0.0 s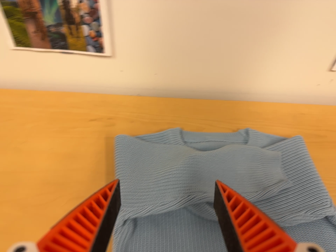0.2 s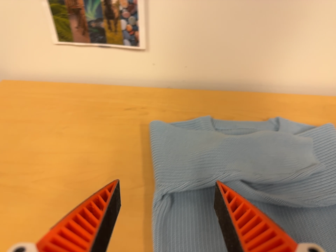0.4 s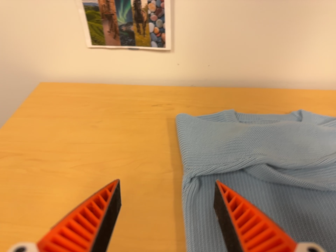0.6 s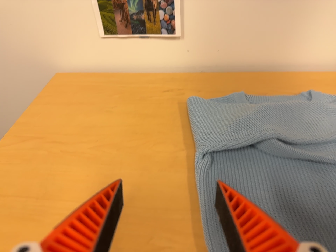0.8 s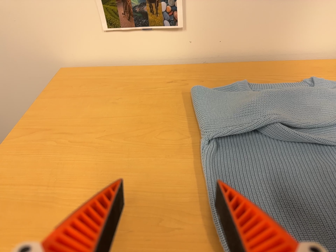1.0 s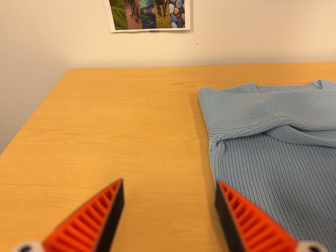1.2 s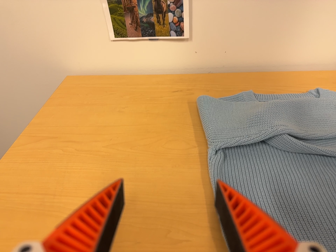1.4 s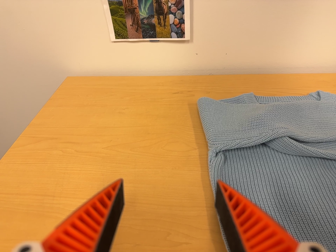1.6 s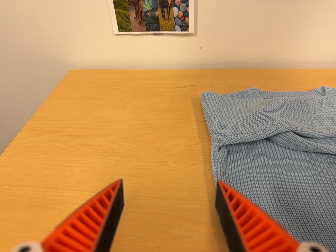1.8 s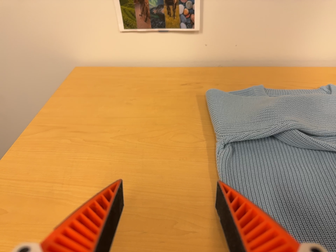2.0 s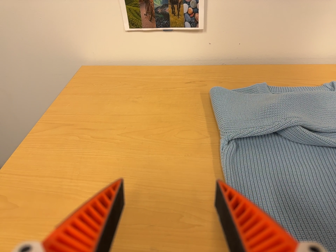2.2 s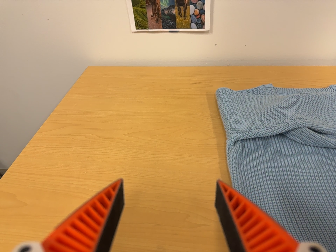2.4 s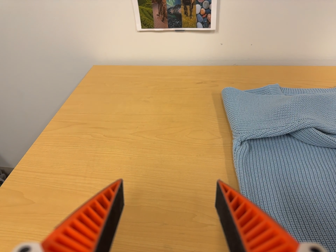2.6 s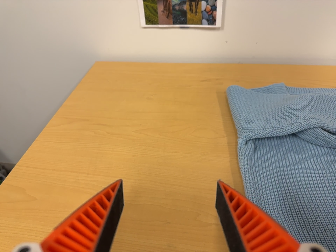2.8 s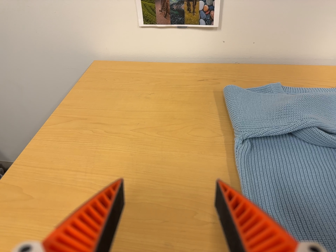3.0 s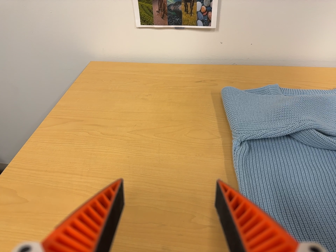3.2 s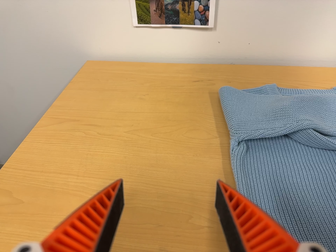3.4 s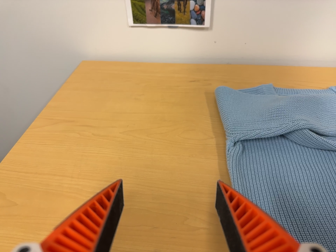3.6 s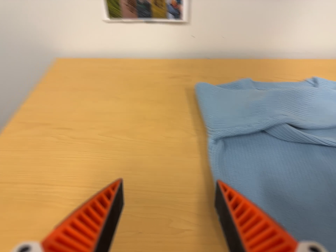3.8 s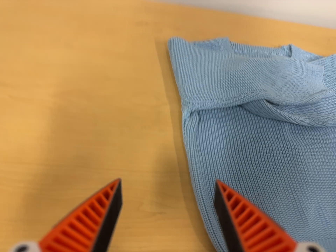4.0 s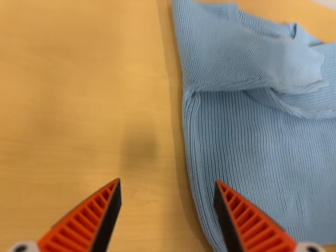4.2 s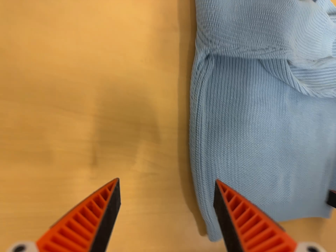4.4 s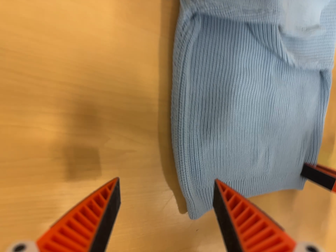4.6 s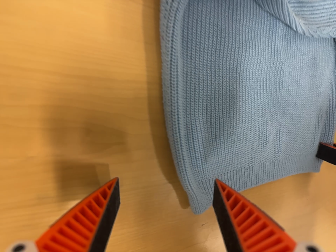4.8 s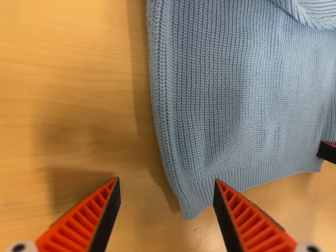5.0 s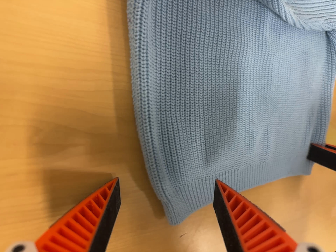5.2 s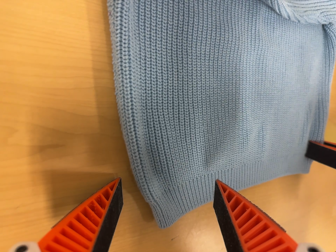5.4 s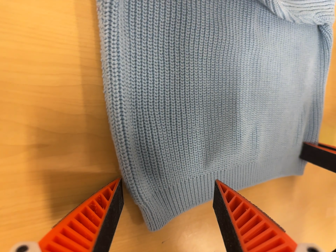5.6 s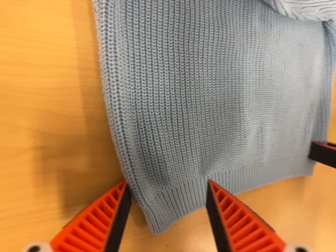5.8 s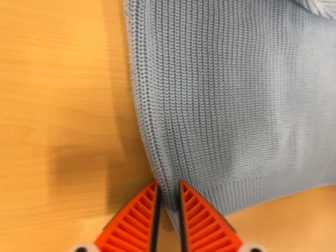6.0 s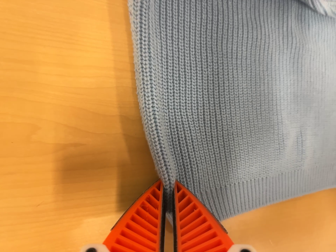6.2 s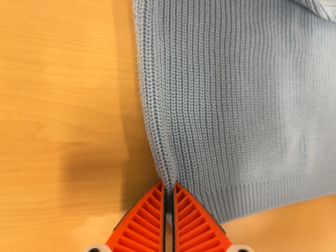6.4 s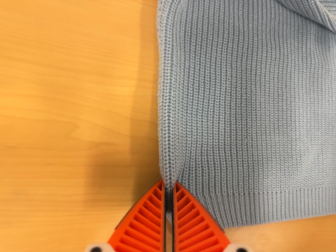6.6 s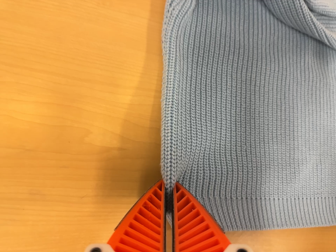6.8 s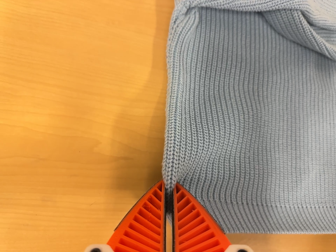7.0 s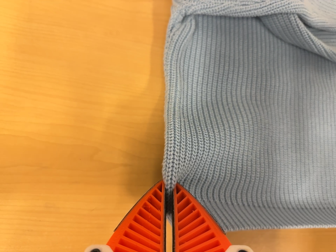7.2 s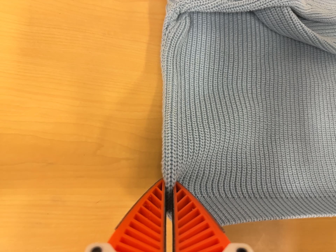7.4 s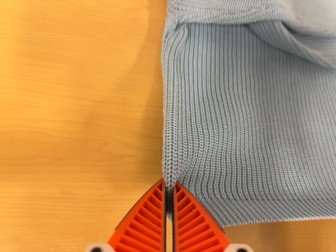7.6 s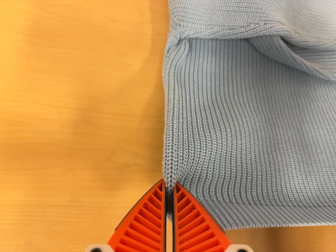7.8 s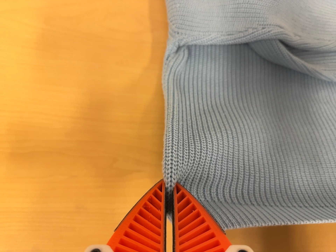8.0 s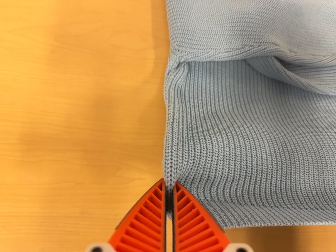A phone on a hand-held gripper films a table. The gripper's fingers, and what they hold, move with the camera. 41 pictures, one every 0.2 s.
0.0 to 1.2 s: The camera pans to its left by about 10 degrees. It travels toward the bottom of its view, backward and to its left, about 18 cm, so close, fixed things drift upward.
1.2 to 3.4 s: The camera shifts only a little, or ends up much as it began.
3.4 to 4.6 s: The camera pans to its right by about 40 degrees. It travels forward, toward the top of its view and to its left, about 30 cm. Its aim tips toward the bottom of its view by about 50 degrees, and the scene shifts upward. It rolls about its line of sight by about 10 degrees, and the scene rotates clockwise.
4.6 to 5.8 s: The camera travels forward, about 6 cm, so what stands in front looms larger.
5.8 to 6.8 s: The camera pans to its left by about 10 degrees. It travels backward, about 5 cm, so what stands in front gets smaller. Its aim tips toward the top of its view by about 15 degrees, and the scene shifts downward.
6.8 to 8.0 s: The camera travels backward, about 8 cm, so what stands in front gets smaller.
The film runs forward here.
